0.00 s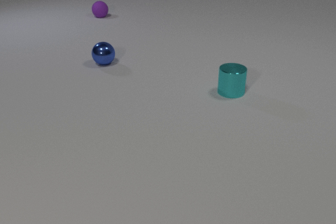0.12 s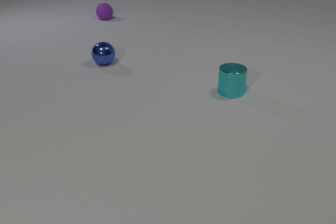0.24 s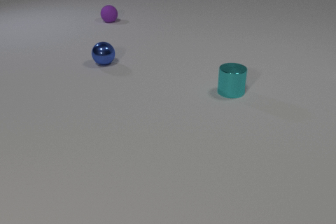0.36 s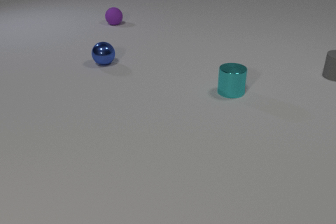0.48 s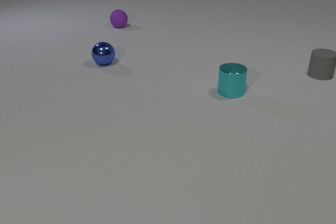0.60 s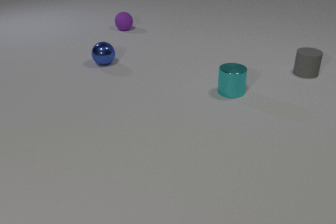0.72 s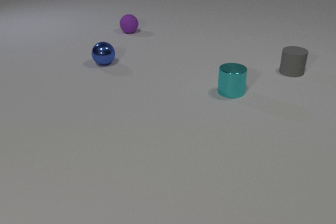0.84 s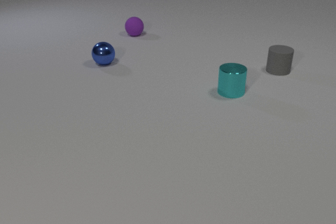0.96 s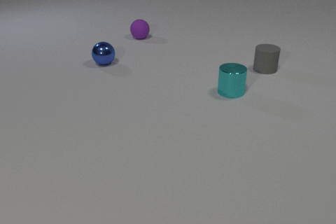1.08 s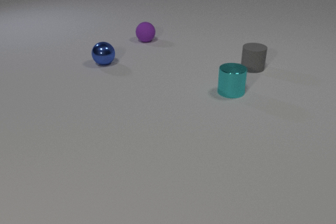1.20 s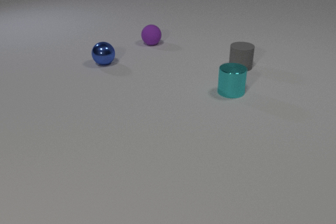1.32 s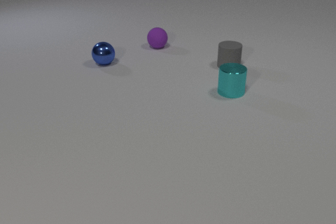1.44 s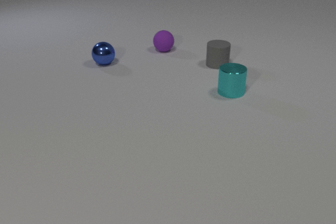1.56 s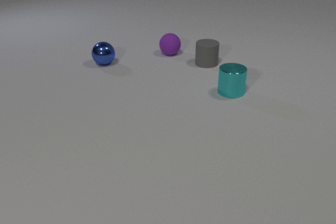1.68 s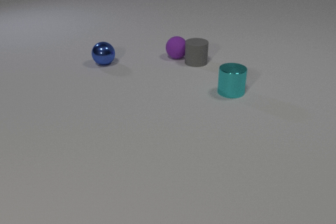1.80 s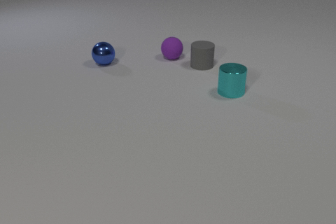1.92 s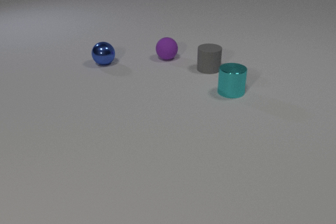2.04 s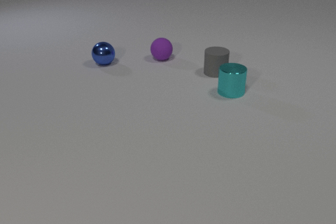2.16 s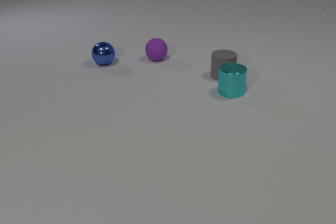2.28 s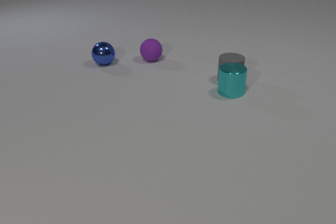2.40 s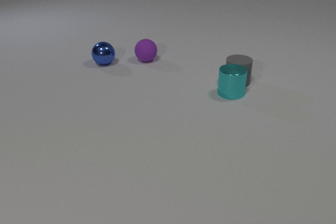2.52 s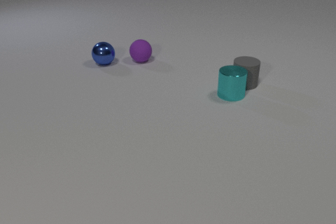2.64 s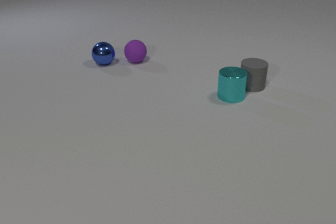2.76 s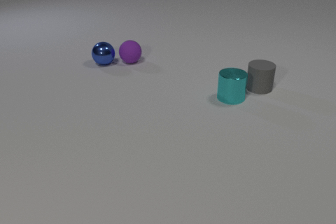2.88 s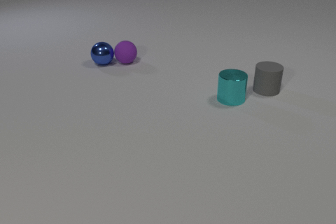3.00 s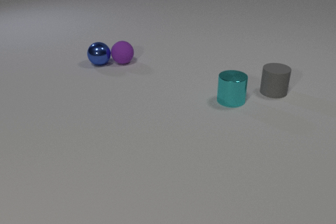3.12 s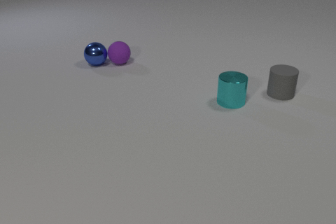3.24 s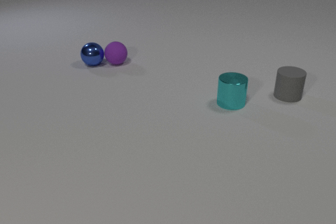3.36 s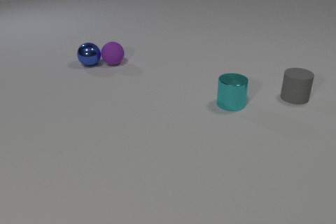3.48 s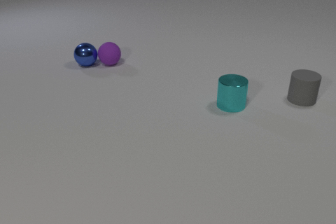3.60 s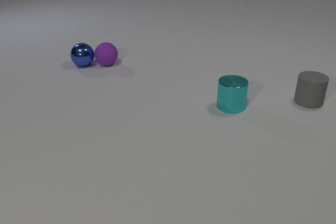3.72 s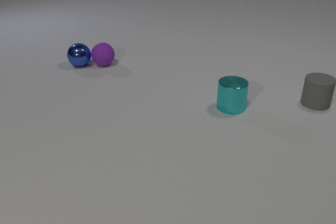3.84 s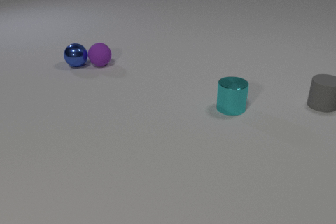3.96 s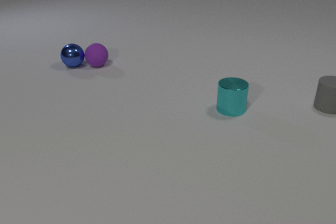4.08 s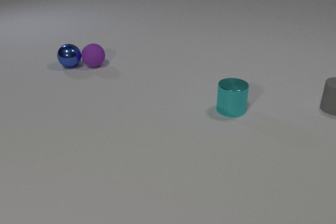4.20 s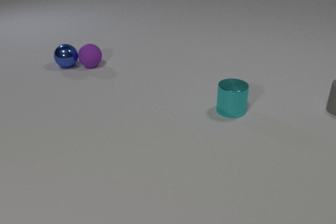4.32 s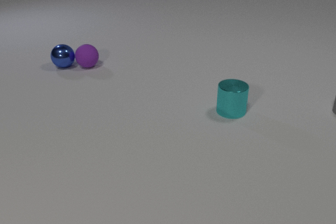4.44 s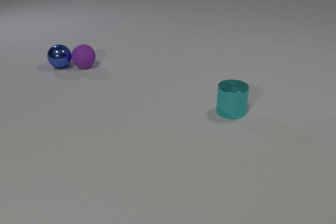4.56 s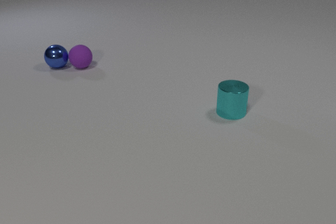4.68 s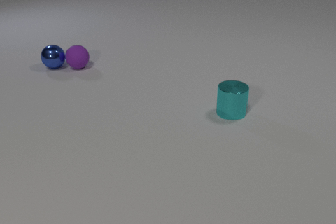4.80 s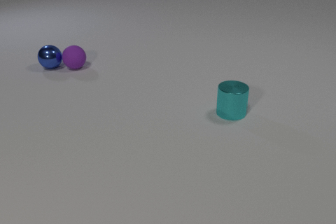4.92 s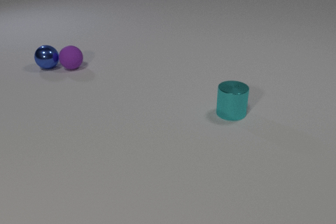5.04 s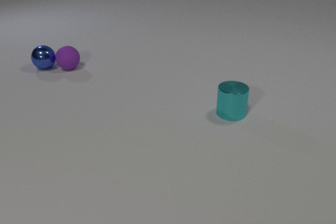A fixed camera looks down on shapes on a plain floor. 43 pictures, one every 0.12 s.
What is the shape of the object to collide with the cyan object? cylinder.
What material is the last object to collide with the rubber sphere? metal.
What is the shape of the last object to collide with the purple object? sphere.
0.00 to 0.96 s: The gray rubber cylinder comes in at the right edge, slides to the left. The purple rubber sphere rolls toward the camera and to the right.
0.96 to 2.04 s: The gray rubber cylinder slides to the left. The purple rubber sphere rolls toward the camera. The gray rubber cylinder and the purple rubber sphere collide.
2.04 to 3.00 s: The gray rubber cylinder slides to the right and toward the camera. The purple rubber sphere rolls to the left. The cyan metal cylinder slides toward the camera. The gray rubber cylinder and the cyan metal cylinder collide. The purple rubber sphere and the blue metal sphere collide.
3.00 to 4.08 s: The gray rubber cylinder slides to the right. The purple rubber sphere rolls to the left. The cyan metal cylinder slides toward the camera. The blue metal sphere rolls to the left.
4.08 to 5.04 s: The gray rubber cylinder slides to the right, leaves at the right edge. The purple rubber sphere rolls to the left. The cyan metal cylinder slides toward the camera. The blue metal sphere rolls to the left.
